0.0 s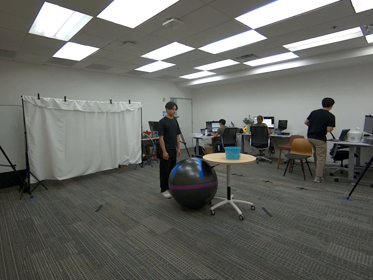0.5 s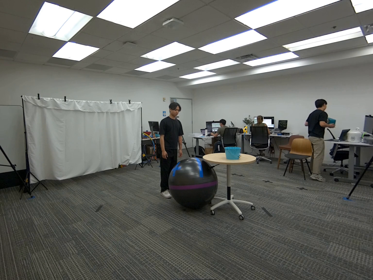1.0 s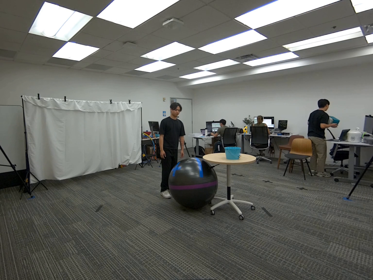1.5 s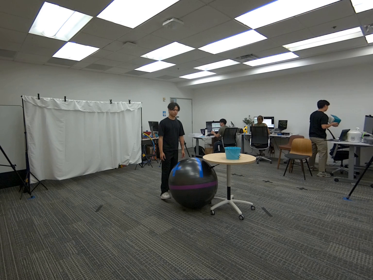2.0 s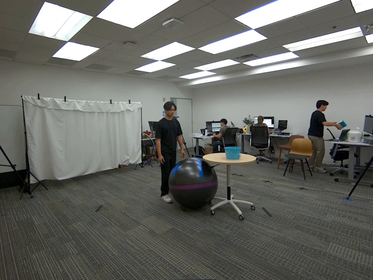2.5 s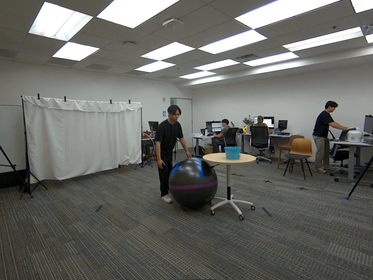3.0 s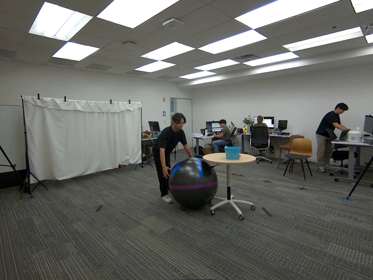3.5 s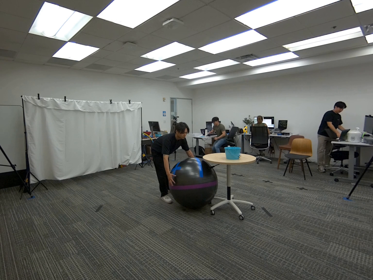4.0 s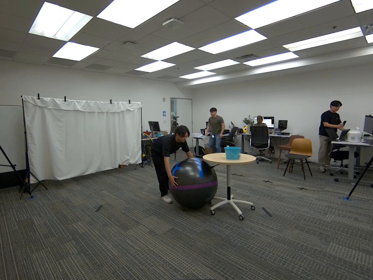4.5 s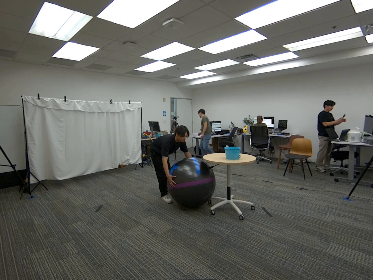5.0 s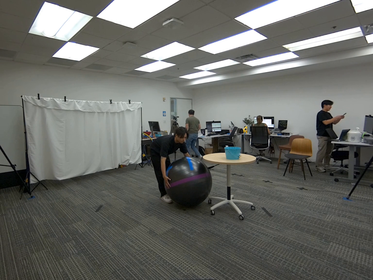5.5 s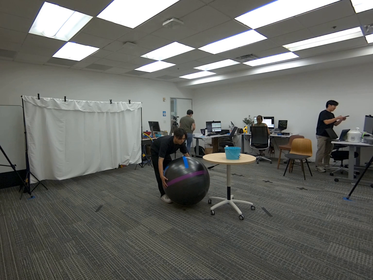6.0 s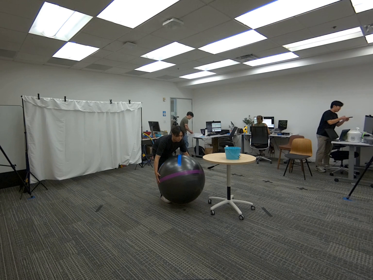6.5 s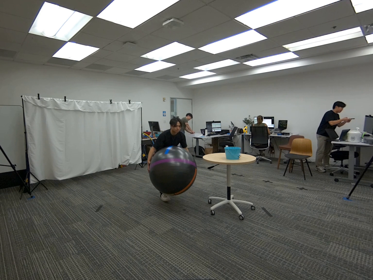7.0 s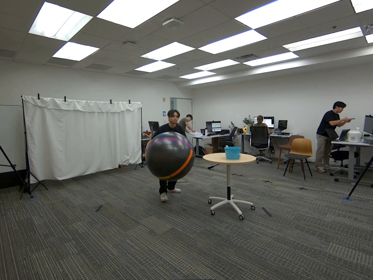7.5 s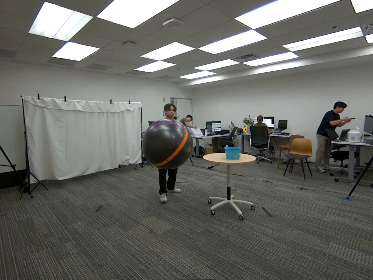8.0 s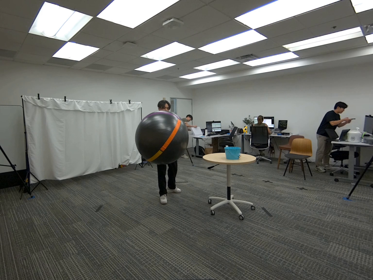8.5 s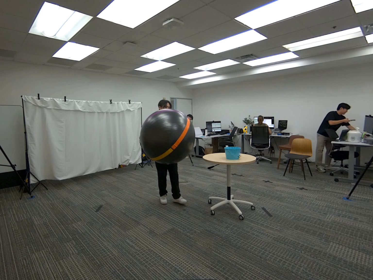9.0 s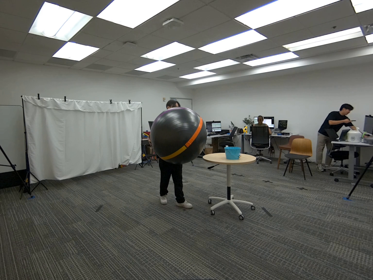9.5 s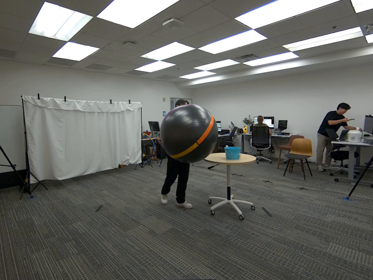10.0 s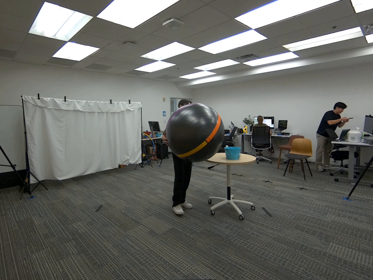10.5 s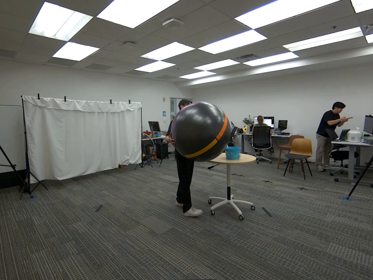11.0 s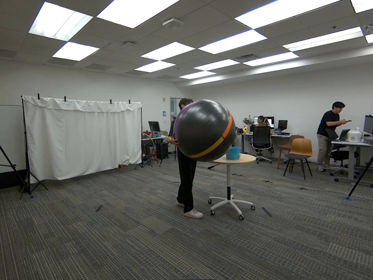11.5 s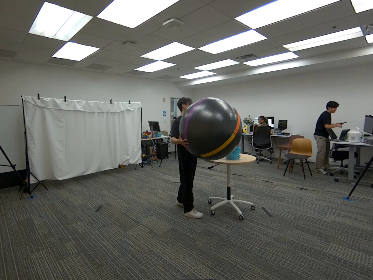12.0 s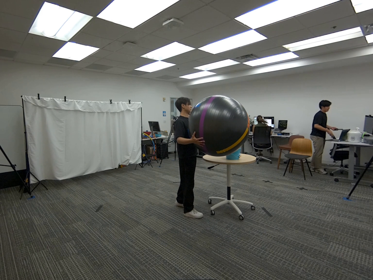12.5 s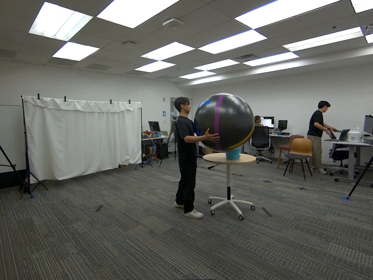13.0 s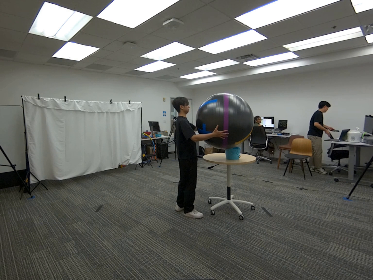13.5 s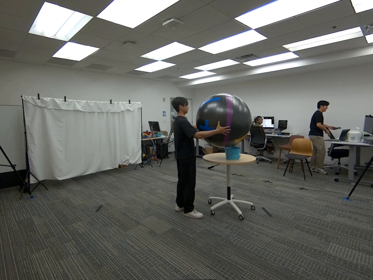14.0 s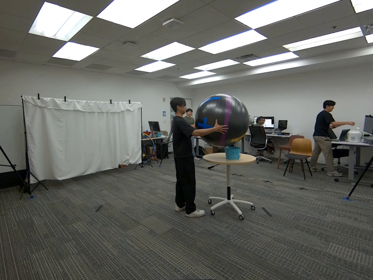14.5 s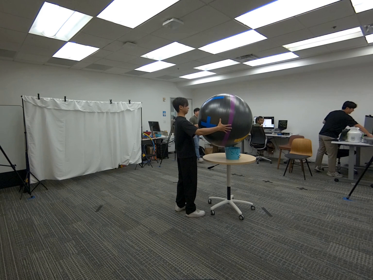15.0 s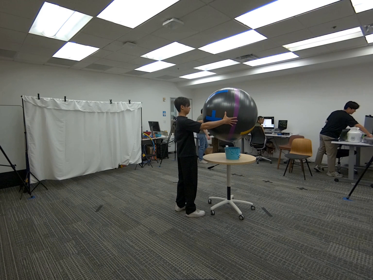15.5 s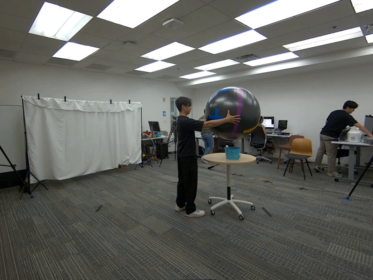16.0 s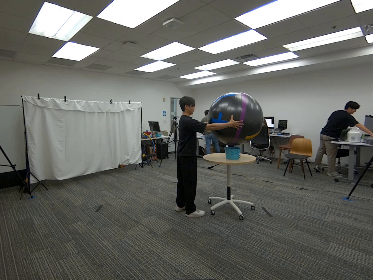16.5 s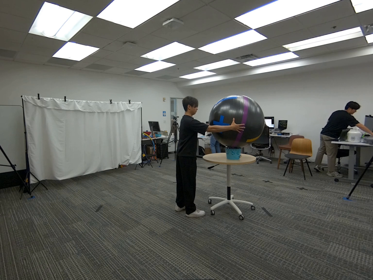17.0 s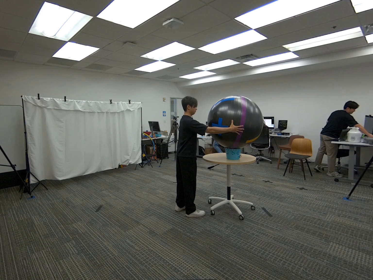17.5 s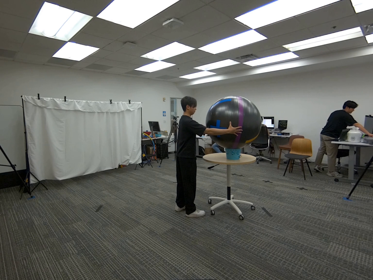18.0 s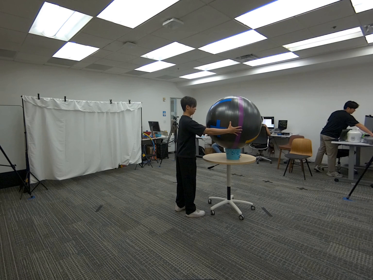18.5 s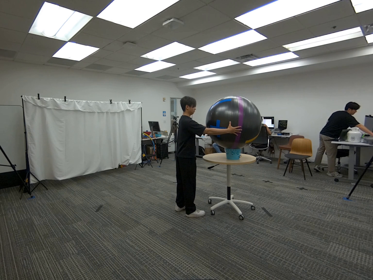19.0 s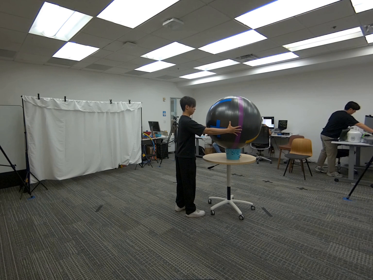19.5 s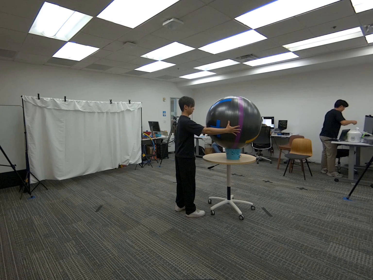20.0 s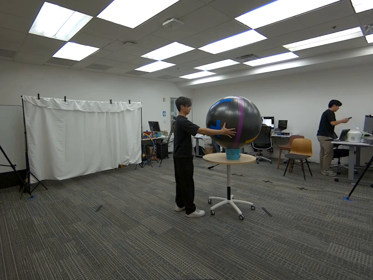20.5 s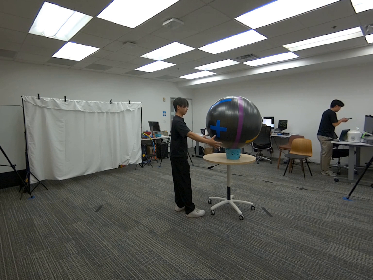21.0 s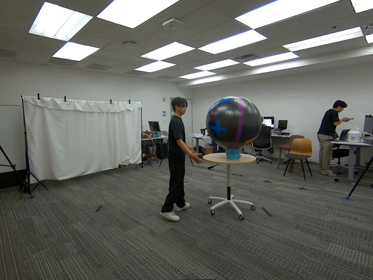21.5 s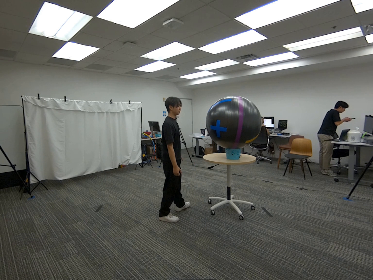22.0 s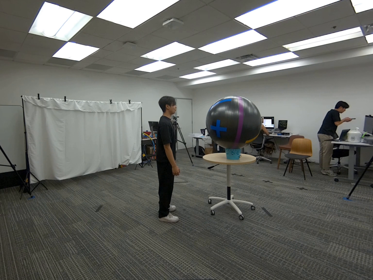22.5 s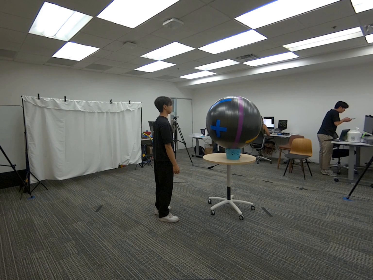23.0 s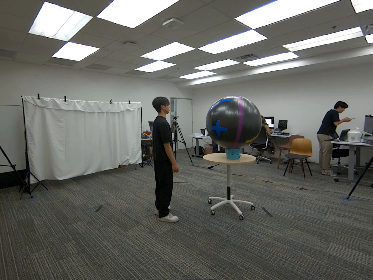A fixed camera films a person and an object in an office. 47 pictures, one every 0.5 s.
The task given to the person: Walk over to the yoga ball on the floor and place on the round table on top of the blue basket.
